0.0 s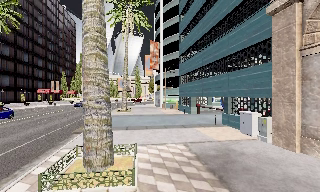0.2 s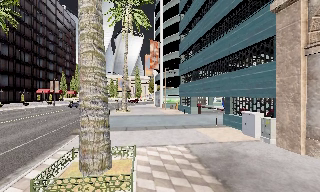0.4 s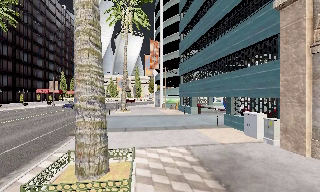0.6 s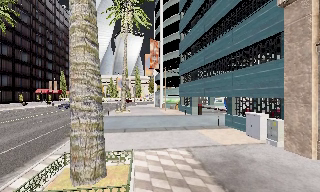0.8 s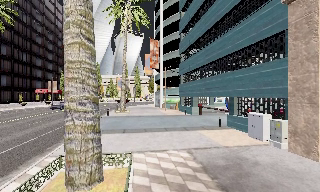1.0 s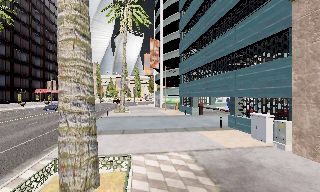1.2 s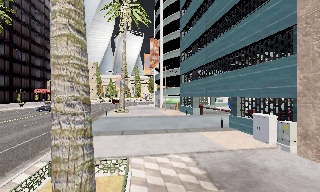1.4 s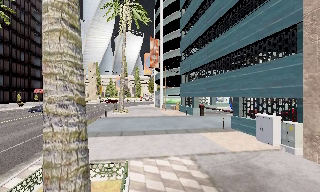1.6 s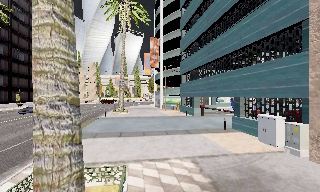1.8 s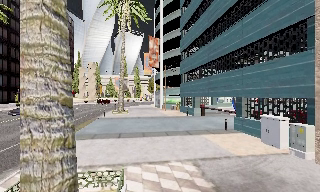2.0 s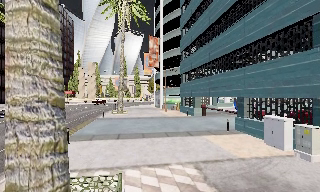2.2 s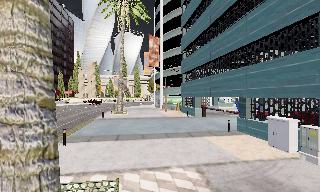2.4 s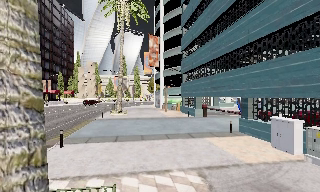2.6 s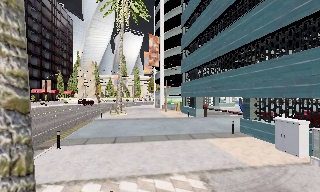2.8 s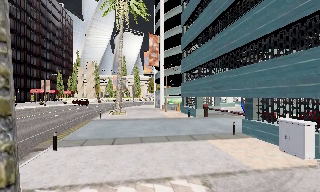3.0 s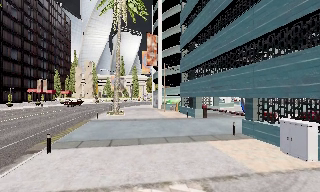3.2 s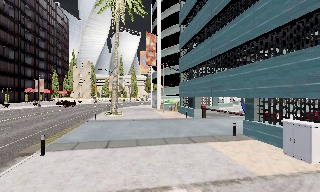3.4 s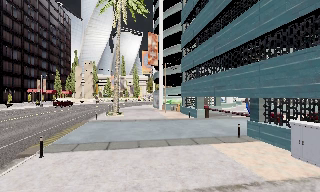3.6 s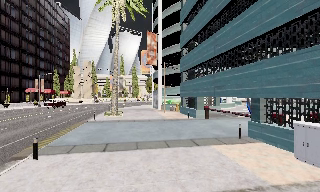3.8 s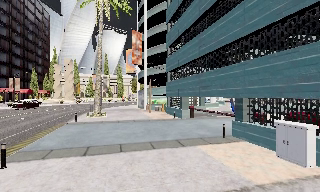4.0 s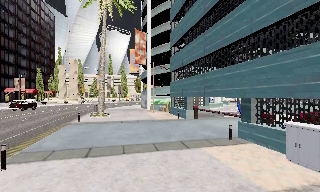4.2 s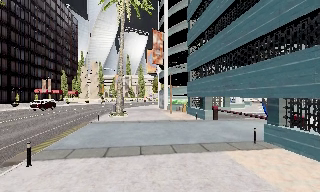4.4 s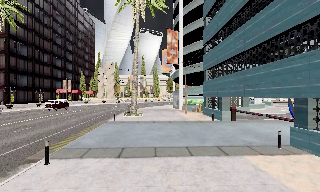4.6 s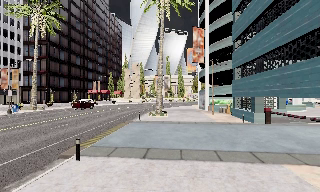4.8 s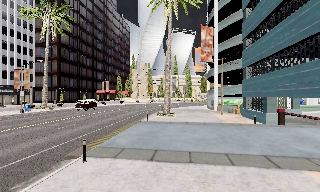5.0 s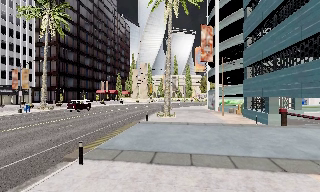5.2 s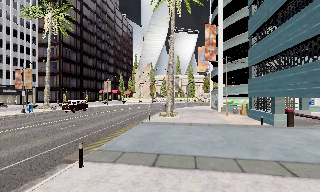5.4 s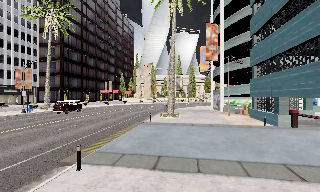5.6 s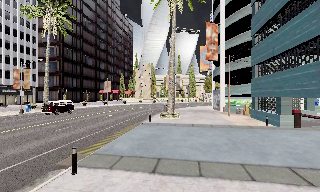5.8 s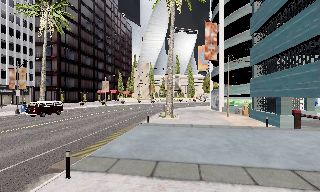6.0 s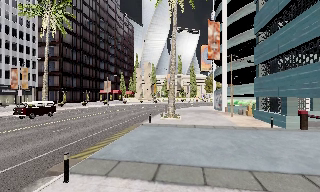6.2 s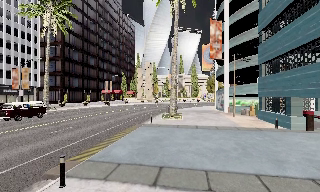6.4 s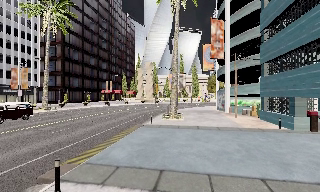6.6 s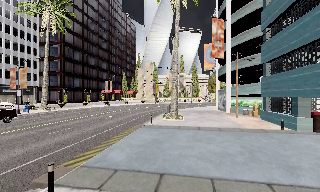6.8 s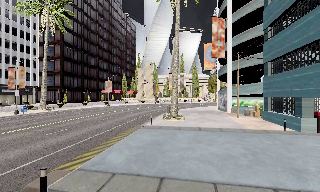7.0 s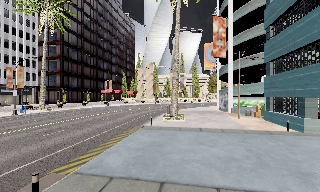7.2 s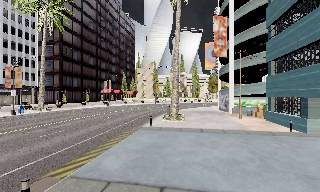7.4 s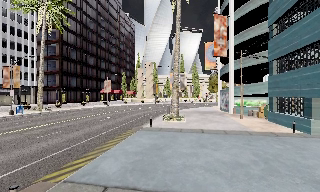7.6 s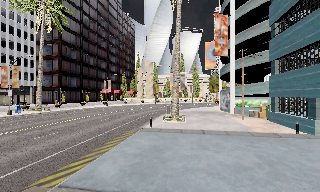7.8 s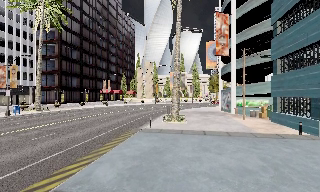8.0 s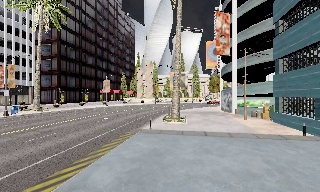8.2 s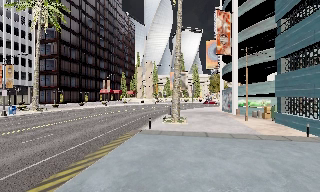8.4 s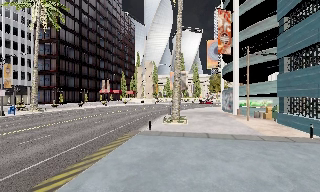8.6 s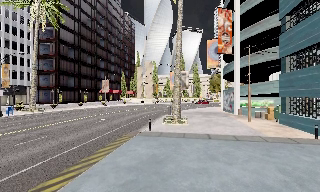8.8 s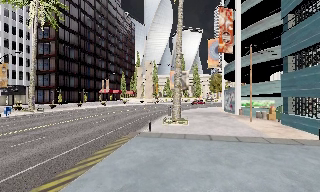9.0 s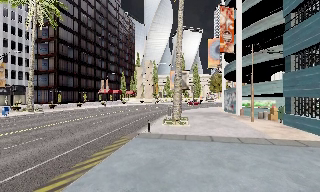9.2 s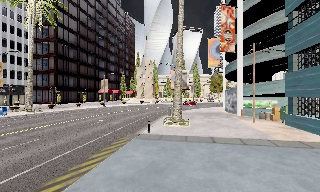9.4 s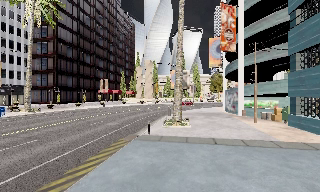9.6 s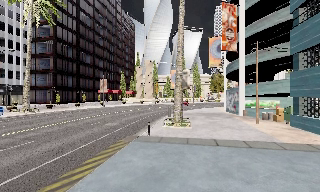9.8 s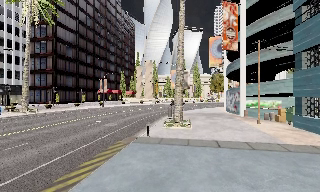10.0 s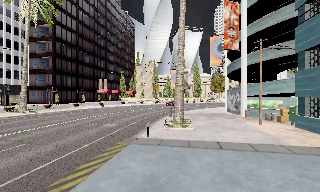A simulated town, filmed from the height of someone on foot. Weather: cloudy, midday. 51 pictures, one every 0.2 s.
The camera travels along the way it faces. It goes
forward.
0.0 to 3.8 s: The camera travels forward, about 5 m, so what stands in front looms larger.
3.8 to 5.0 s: The camera pans to its left, which is counterclockwise from overhead, by about 25 degrees. It travels forward, about 1.5 m, so what stands in front looms larger.
5.0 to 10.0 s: The camera travels forward, about 6 m, so what stands in front looms larger.
The film runs forward here.
